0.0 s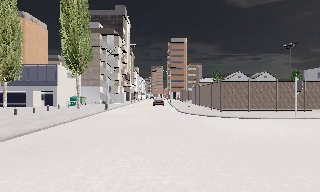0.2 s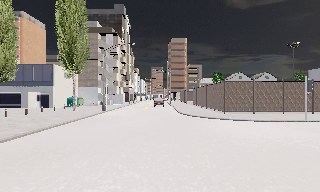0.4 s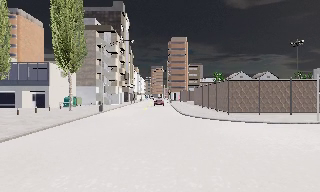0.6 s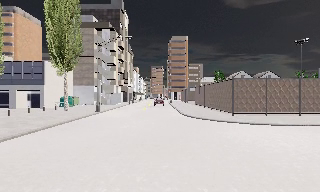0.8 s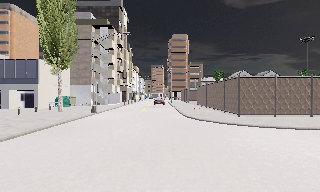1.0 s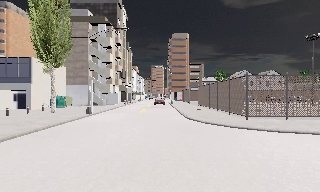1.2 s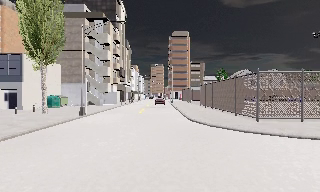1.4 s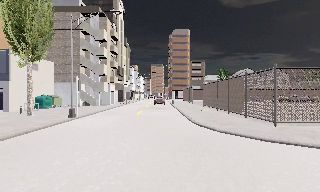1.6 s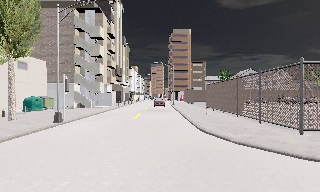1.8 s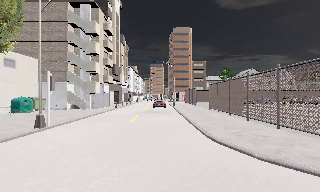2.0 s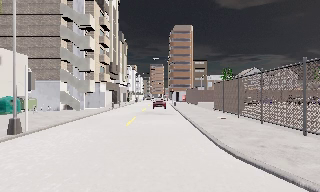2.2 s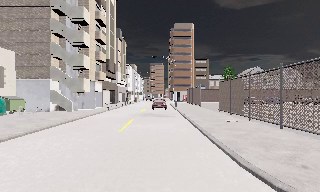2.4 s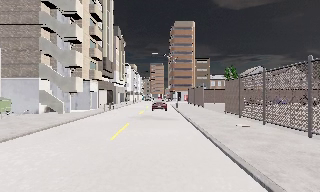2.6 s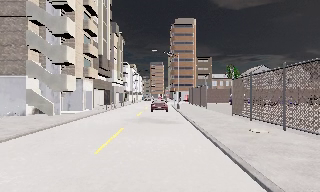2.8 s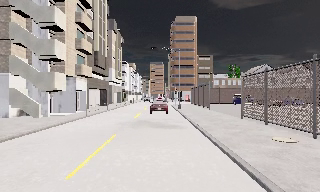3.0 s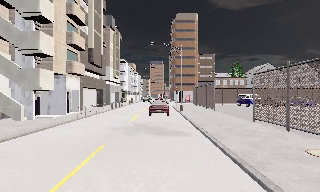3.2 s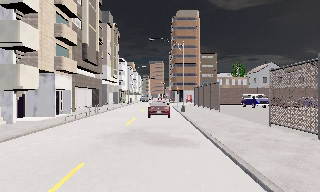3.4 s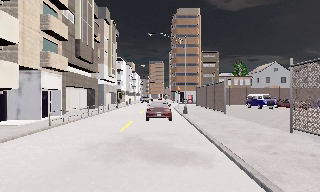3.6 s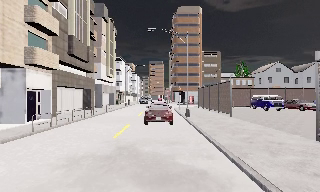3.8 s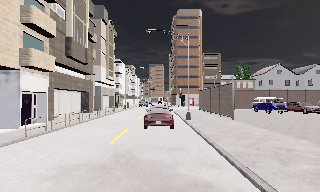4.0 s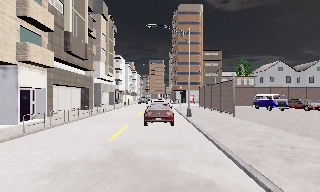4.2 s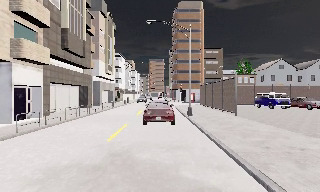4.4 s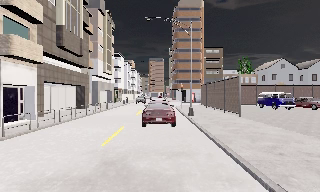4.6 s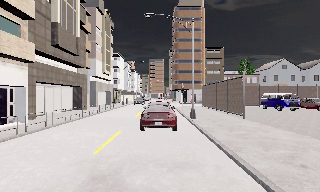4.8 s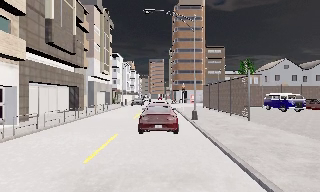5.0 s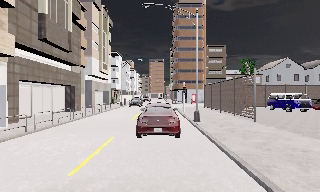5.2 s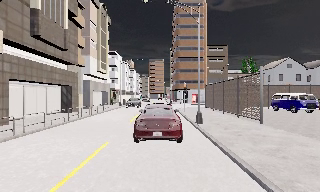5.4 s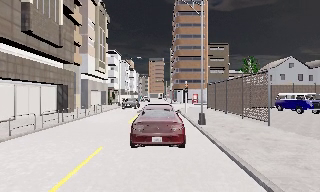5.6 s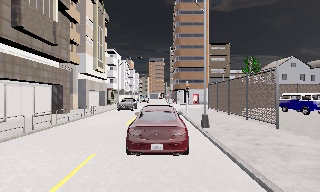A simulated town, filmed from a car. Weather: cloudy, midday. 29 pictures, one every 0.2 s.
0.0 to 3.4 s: The camera travels forward, about 25 m, so what stands in front looms larger.
3.4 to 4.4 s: The camera travels forward, about 2.5 m, so what stands in front looms larger. It loses speed.
4.4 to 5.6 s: The camera travels forward, about 4 m, so what stands in front looms larger.
The film runs forward here.
